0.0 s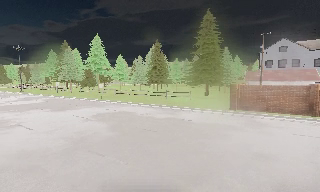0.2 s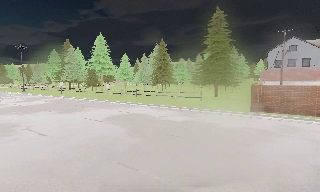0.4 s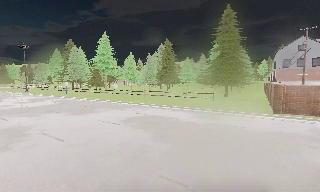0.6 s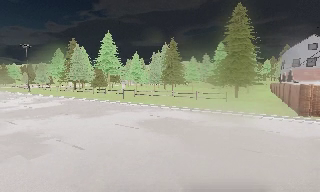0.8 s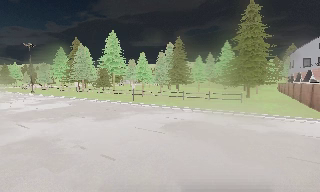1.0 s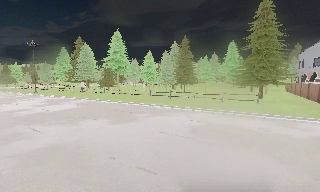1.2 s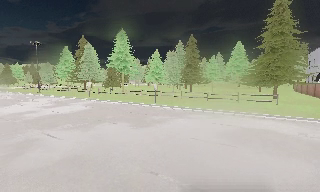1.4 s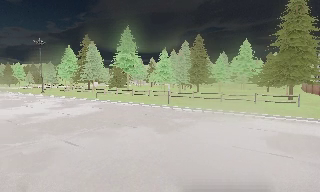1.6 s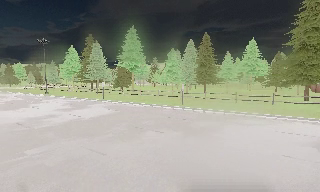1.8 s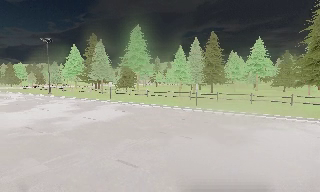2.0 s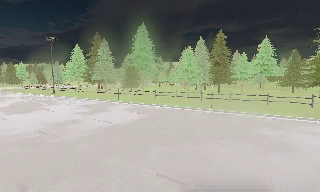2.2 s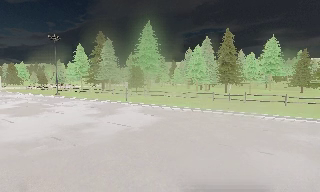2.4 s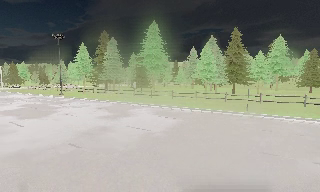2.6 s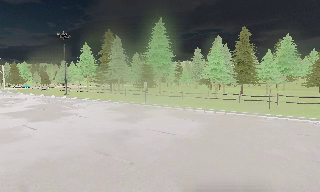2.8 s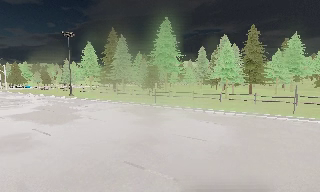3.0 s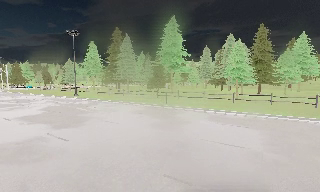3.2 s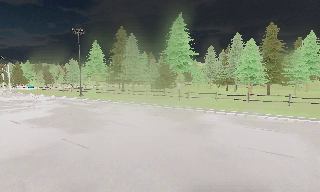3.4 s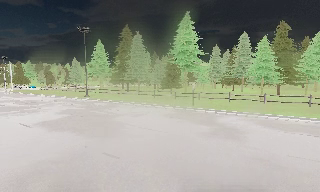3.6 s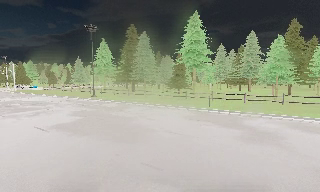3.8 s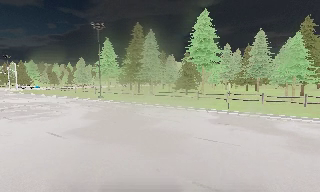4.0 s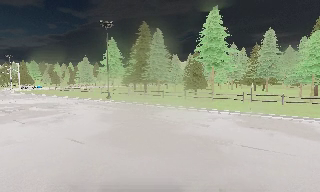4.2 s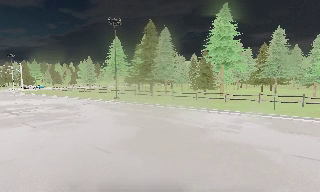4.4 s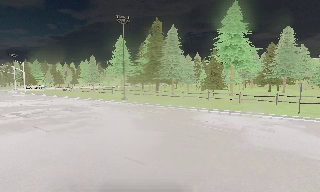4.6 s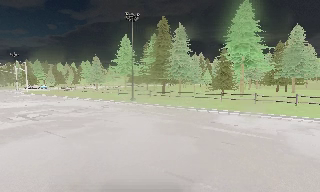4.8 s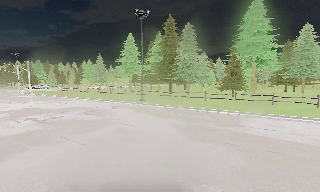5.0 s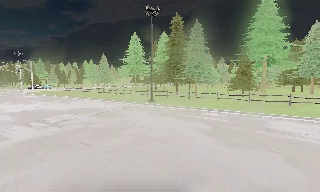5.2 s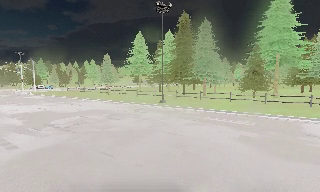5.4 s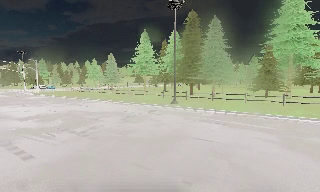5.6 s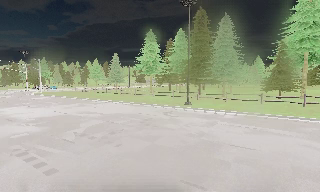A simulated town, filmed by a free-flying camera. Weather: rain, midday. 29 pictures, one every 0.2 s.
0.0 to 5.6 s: The camera travels to its left and forward, about 50 m, so close, fixed things drift to the right.
The film runs forward here.
